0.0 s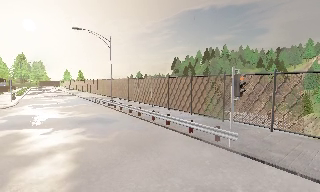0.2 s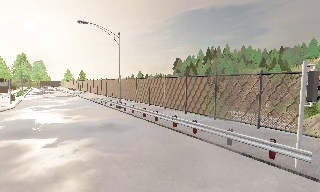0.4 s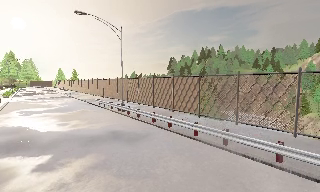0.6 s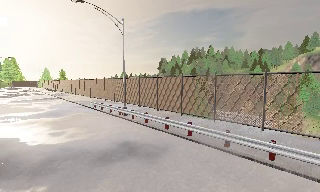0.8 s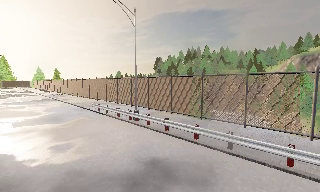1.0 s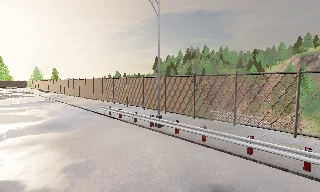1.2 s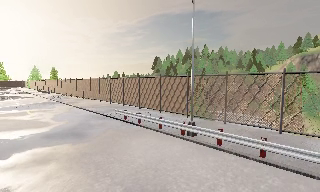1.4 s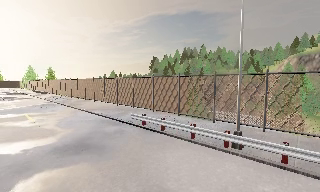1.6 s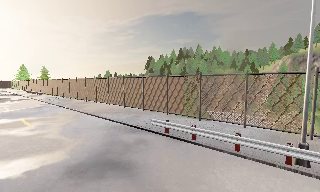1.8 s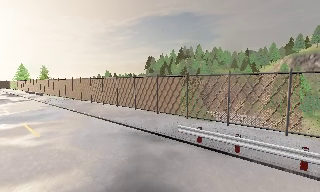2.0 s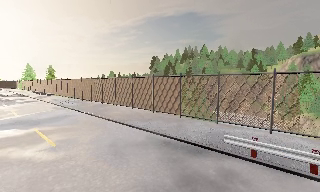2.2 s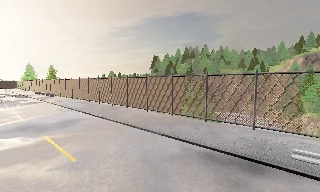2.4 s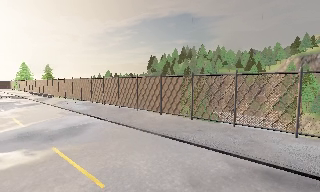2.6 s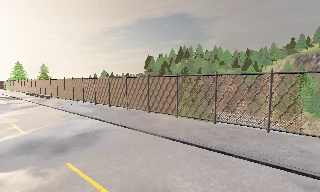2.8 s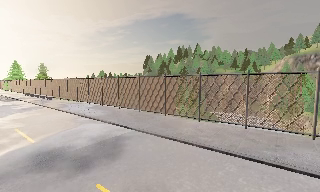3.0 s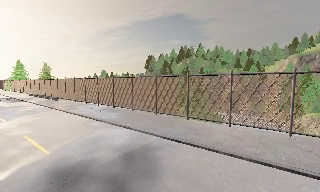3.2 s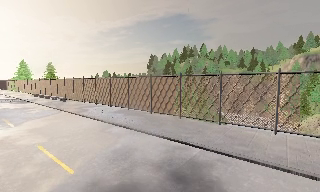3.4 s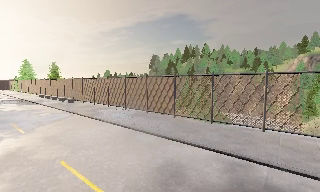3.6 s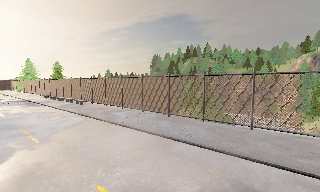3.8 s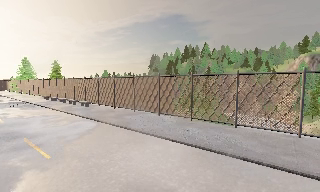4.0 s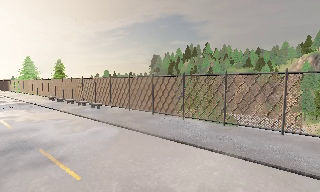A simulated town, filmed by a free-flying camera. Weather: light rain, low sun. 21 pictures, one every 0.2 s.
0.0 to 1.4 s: The camera pans to its right, which is clockwise from overhead, by about 10 degrees. It travels forward and to its left, about 15 m, so what stands in front looms larger.
1.4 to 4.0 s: The camera travels to its left and forward, about 25 m, so close, fixed things drift to the right.
The film runs backward here.
